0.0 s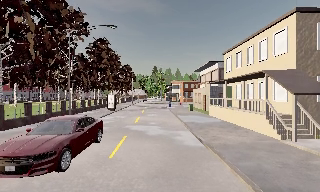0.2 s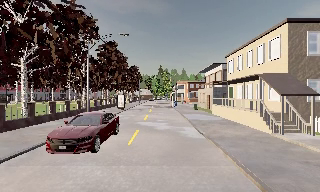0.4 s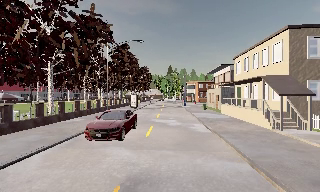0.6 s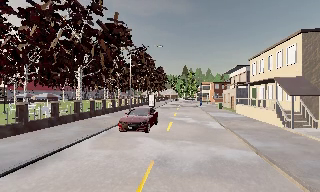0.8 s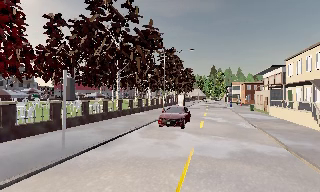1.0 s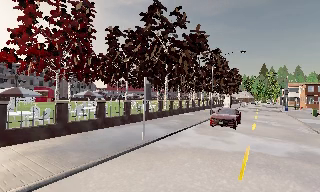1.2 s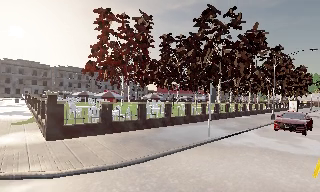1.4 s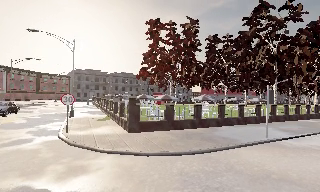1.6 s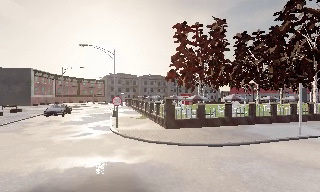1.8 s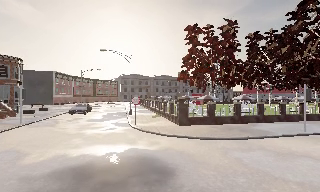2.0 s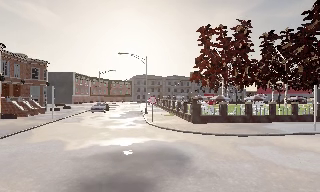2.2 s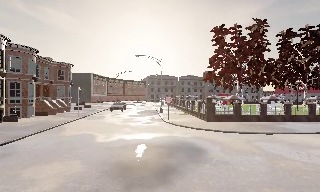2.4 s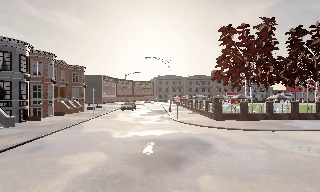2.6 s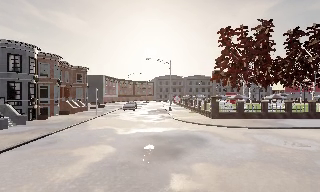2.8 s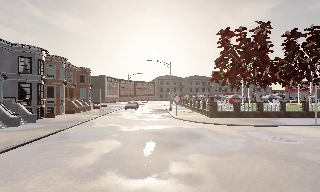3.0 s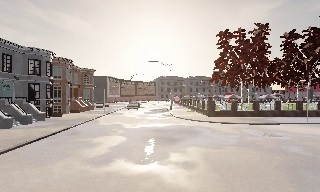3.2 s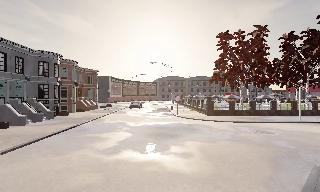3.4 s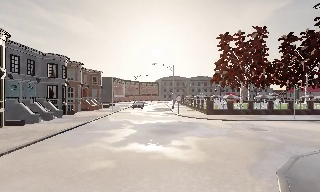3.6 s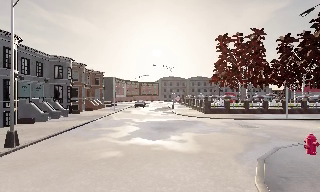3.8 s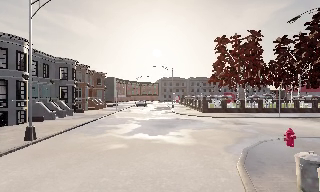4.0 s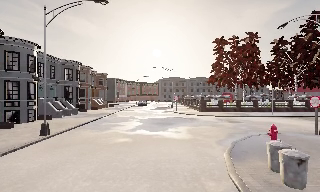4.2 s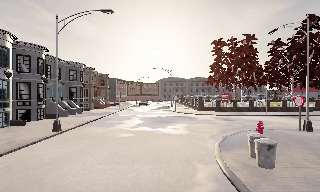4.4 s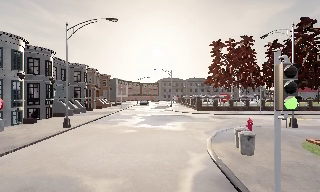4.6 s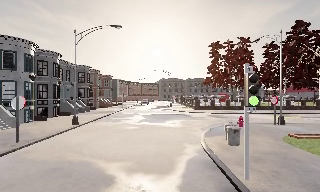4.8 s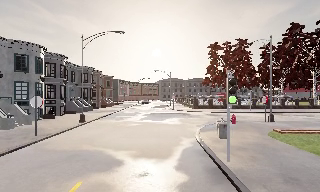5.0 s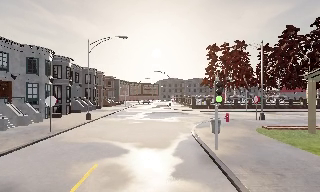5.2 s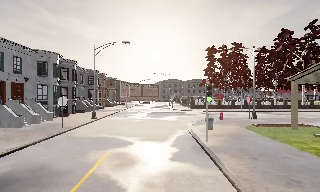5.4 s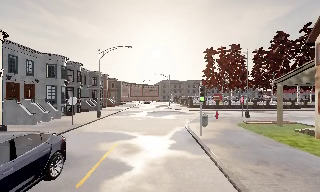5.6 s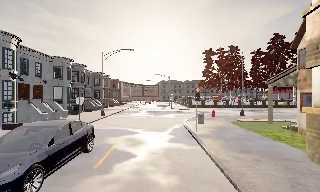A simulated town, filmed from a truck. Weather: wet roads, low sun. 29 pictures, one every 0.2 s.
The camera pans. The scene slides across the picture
to the right.
The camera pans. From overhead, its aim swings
counterclockwise.
0.0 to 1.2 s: The camera swings to its left by about 50 degrees, and the scene slides to the right. It travels backward and to its left, about 10 m.
1.2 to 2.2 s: The camera swings to its left by about 35 degrees, and the scene slides to the right. It travels backward, about 7 m. It loses speed.
2.2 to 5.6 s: The camera travels backward, about 18 m, so what stands in front gets smaller.
The film runs backward here.
